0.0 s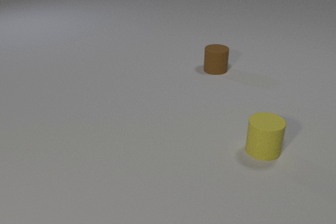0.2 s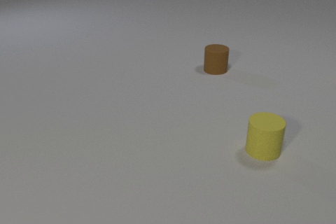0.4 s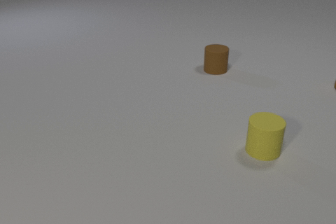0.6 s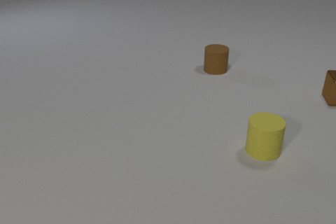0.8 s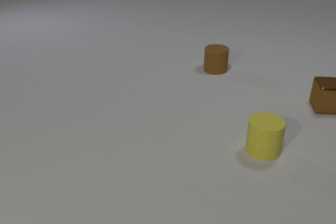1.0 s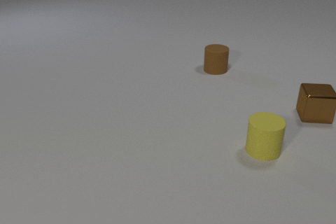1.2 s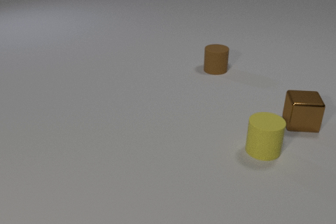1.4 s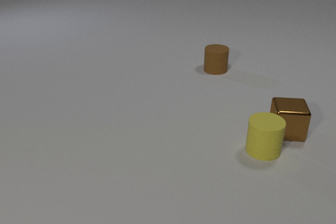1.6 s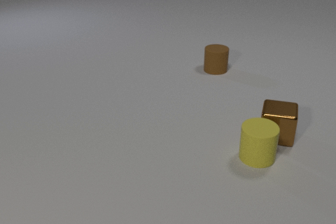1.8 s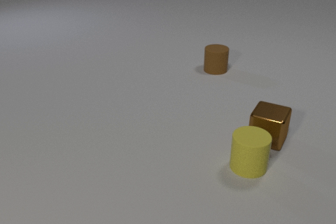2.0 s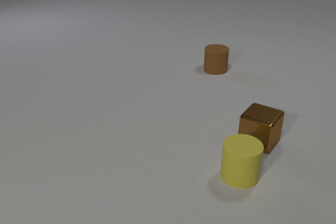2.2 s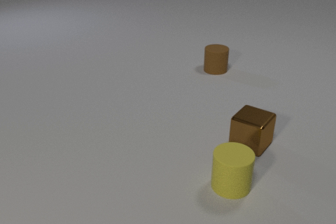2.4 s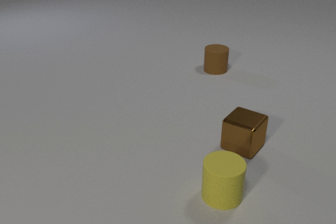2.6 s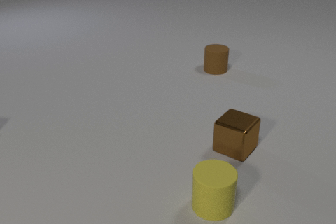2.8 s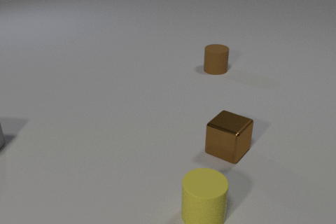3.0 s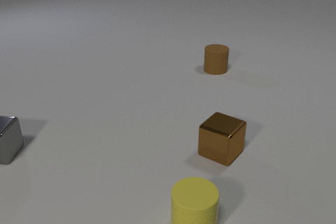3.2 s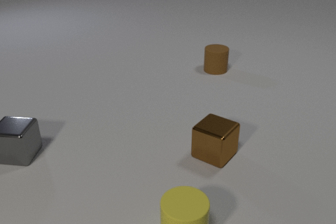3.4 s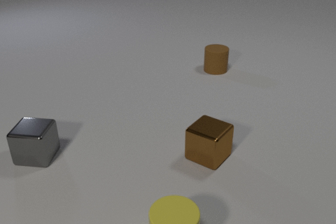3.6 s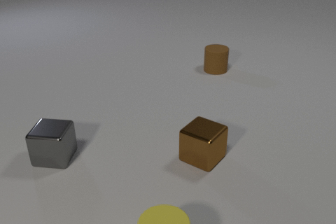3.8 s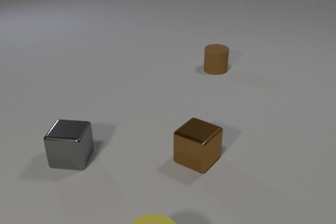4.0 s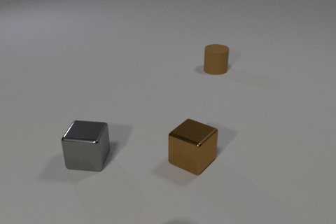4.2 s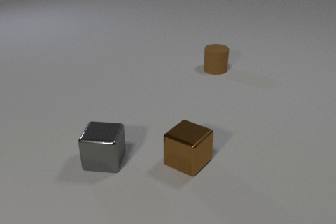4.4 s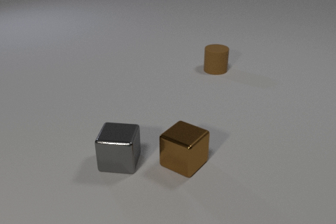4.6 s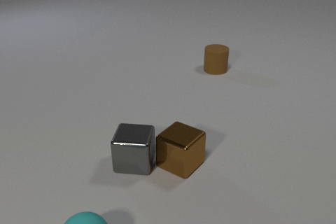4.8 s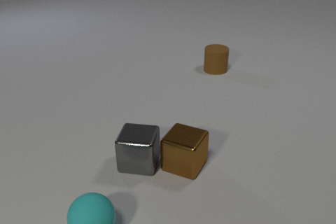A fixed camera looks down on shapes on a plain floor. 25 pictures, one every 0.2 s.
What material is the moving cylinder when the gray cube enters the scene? rubber.
What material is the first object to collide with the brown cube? rubber.
How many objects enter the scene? 3.
0.0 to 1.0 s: The brown metal cube comes in at the right edge, slides toward the camera and to the left.
1.0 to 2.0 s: The brown metal cube slides toward the camera and to the left, spins clockwise seen from above by about 30 degrees, its near face sliding to the left. The yellow rubber cylinder slides toward the camera and to the left. The brown metal cube and the yellow rubber cylinder collide.
2.0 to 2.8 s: The brown metal cube slides to the left and toward the camera. The yellow rubber cylinder slides toward the camera and to the left. The gray metal cube comes in at the left edge.
2.8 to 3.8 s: The brown metal cube slides to the left and toward the camera. The yellow rubber cylinder slides toward the camera and to the left. The gray metal cube slides to the right and toward the camera.
3.8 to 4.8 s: The brown metal cube slides to the left and toward the camera. The yellow rubber cylinder slides toward the camera, leaves at the bottom edge. The cyan rubber sphere comes in at the bottom edge, rolls away from the camera. The gray metal cube slides to the right. The brown metal cube and the gray metal cube collide.
